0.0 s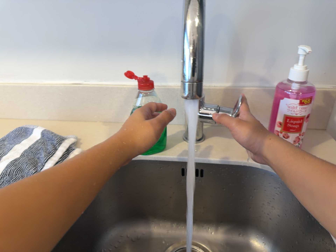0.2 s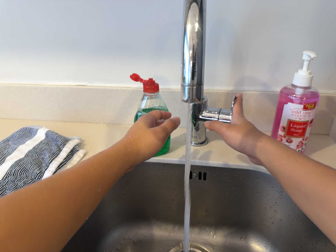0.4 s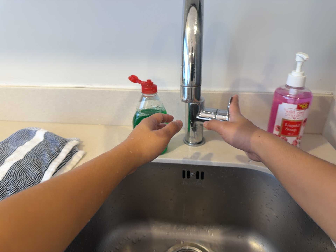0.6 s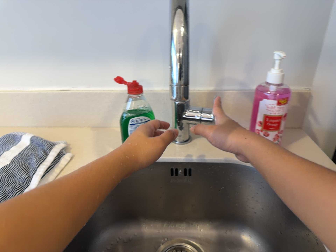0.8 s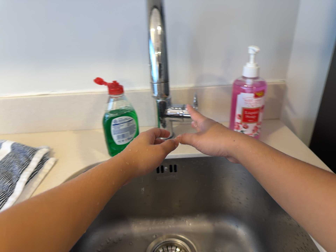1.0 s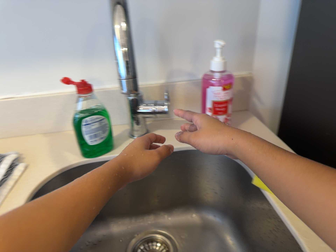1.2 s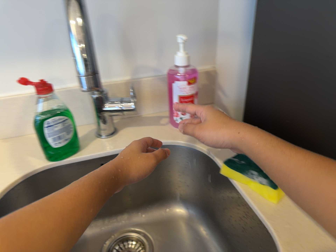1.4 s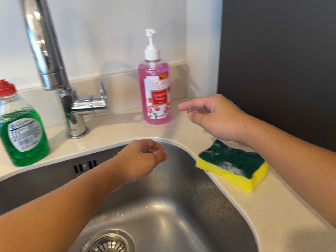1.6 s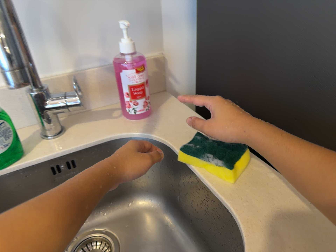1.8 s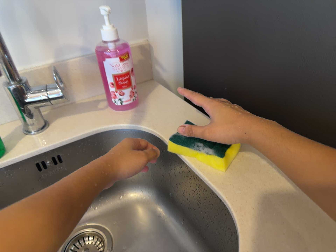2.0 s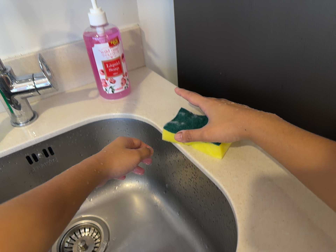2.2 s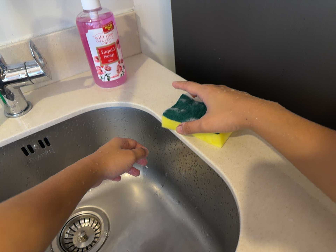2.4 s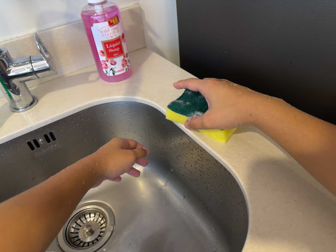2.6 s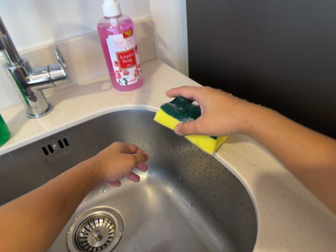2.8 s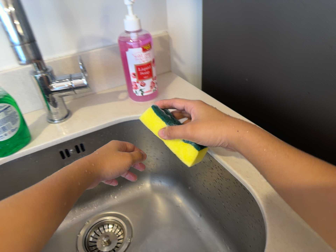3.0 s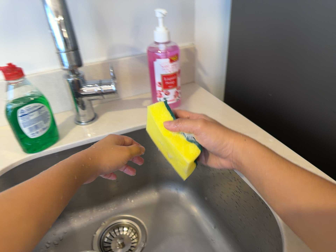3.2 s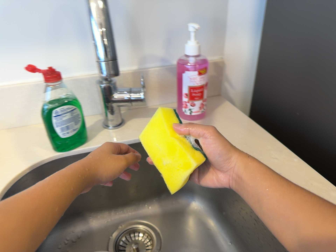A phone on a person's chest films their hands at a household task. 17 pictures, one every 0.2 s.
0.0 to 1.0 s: The scene slides to the left, as the camera pans about 15 degrees to its right. It rolls about its line of sight by about 10 degrees, and the scene rotates counterclockwise.
1.0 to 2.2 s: The scene slides to the left, as the camera pans about 20 degrees to its right. It travels forward, about 6 cm, so what stands in front looms larger. Its aim tips toward the bottom of its view by about 10 degrees, and the scene shifts upward. It rolls about its line of sight by about 15 degrees, and the scene rotates counterclockwise.
2.2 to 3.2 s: The camera pans to its left by about 10 degrees. It travels backward, about 7 cm, so what stands in front gets smaller. Its aim tips toward the top of its view by about 10 degrees, and the scene shifts downward. It rolls about its line of sight by about 10 degrees, and the scene rotates clockwise.
The film runs forward here.
